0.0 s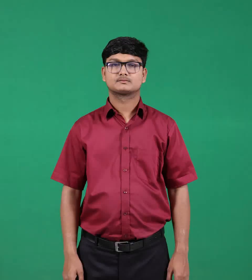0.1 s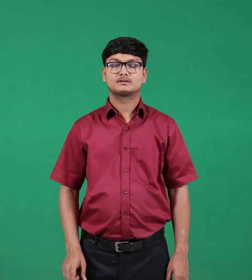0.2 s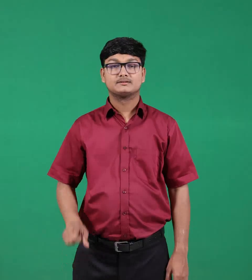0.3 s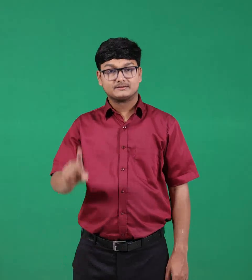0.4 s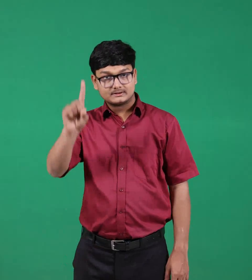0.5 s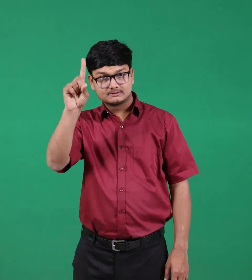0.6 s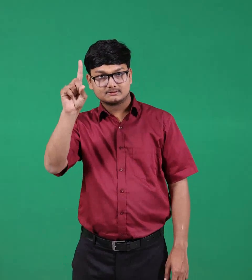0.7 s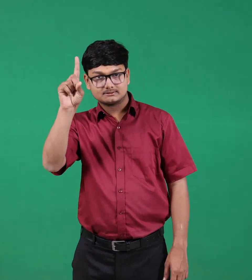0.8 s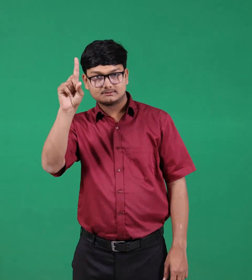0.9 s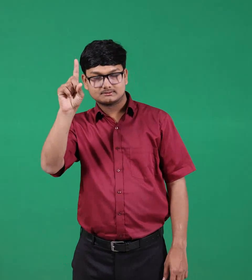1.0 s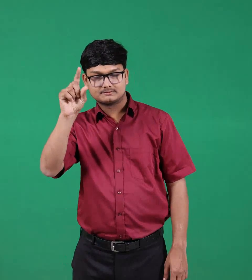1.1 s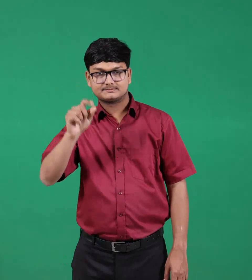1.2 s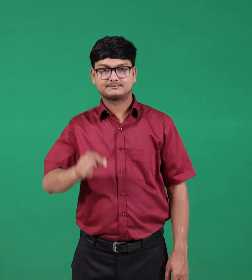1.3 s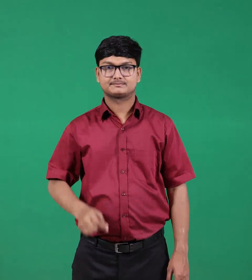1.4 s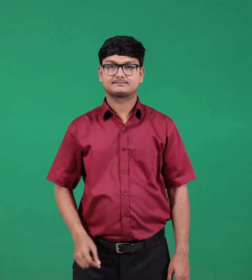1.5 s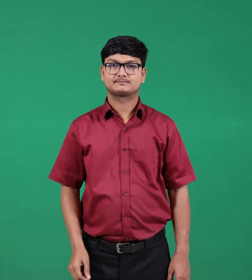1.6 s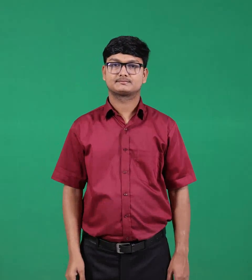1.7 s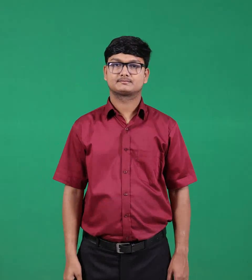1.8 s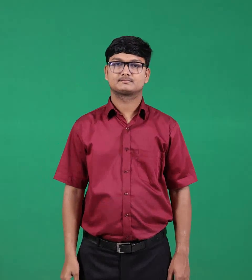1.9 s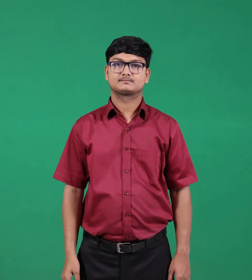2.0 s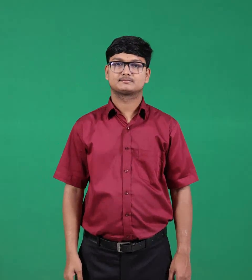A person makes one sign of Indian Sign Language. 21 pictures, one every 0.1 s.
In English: above
